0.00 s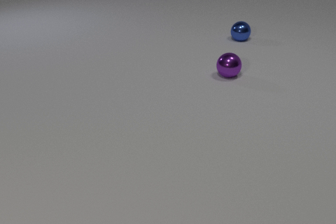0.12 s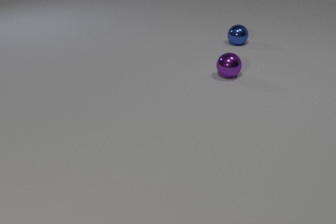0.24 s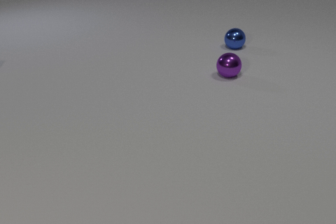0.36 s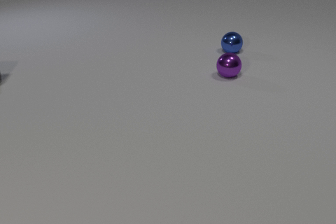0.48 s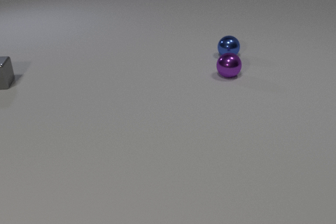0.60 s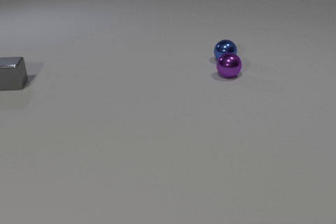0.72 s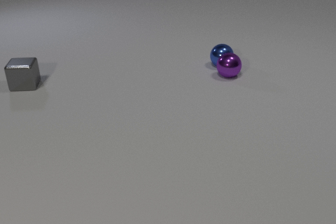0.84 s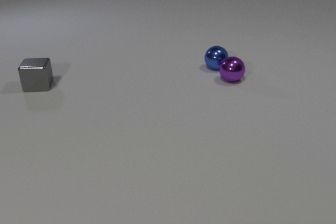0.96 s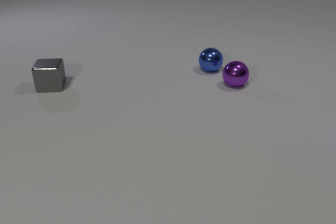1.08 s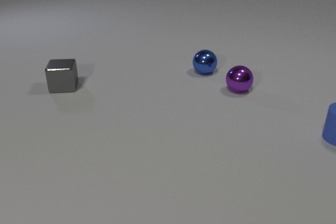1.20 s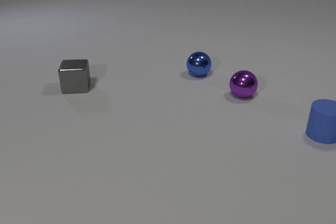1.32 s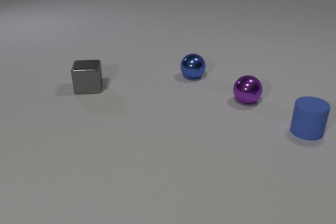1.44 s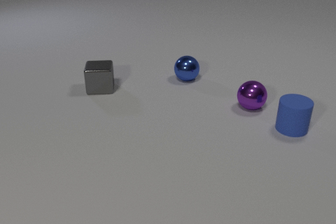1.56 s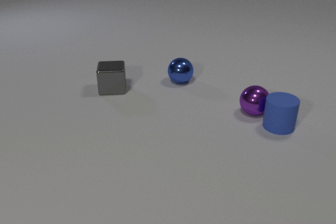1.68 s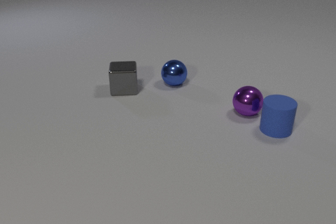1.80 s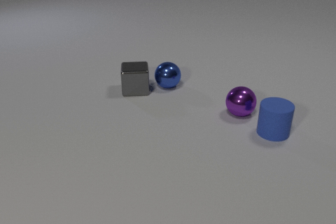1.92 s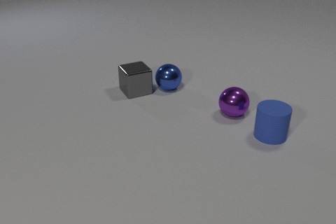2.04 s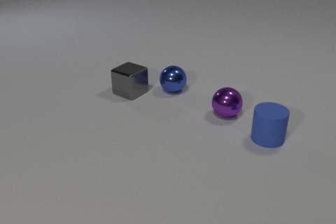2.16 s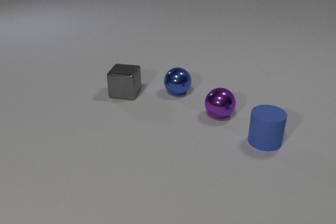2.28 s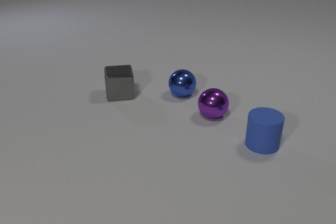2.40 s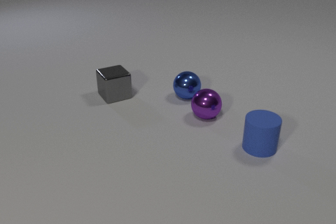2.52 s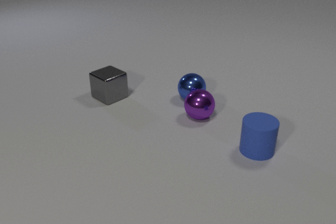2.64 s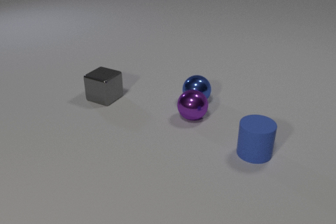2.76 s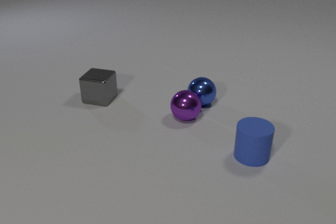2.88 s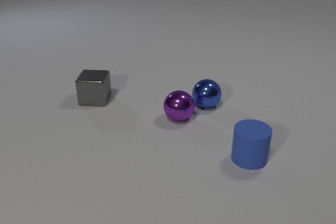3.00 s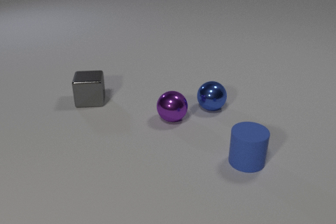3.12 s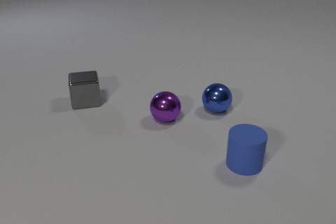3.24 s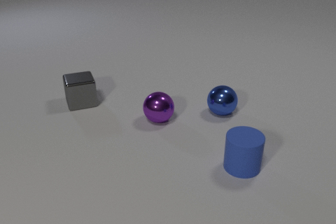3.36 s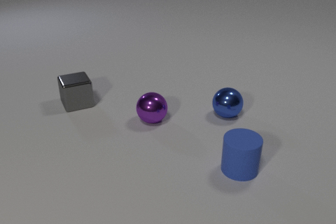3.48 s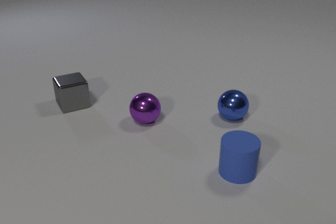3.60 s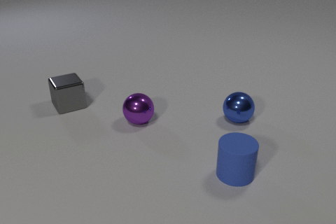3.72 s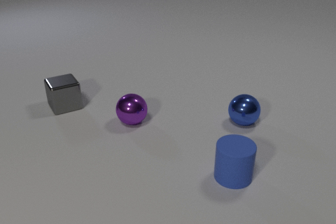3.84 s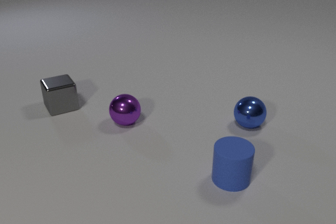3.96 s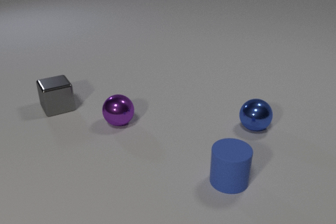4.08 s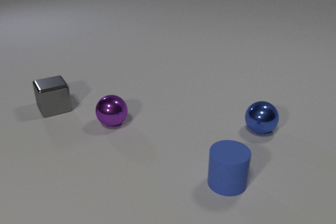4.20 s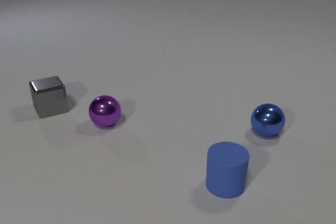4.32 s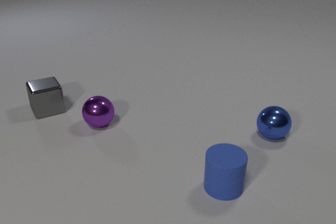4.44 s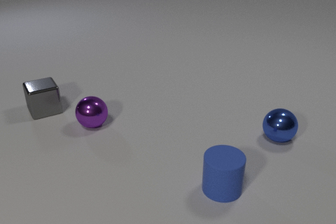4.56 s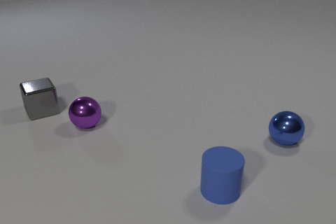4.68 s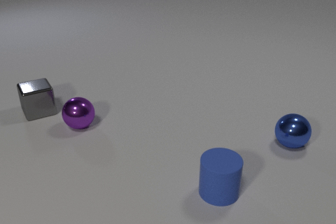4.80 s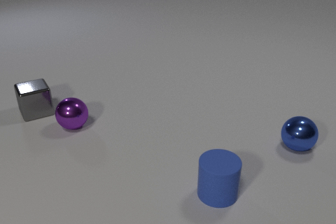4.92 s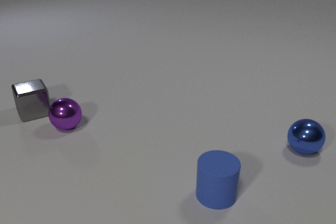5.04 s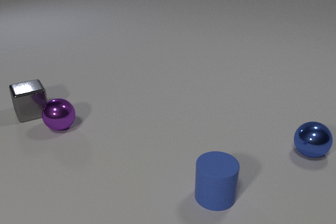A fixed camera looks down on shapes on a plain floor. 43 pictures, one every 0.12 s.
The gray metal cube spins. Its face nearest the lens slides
to the right.
The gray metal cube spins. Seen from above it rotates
counterclockwise.
0.00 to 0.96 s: The blue metal sphere rolls toward the camera. The purple metal sphere rolls toward the camera. The gray metal cube comes in at the left edge, slides to the right and toward the camera. The blue metal sphere and the purple metal sphere collide.
0.96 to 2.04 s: The blue metal sphere rolls toward the camera and to the left. The purple metal sphere rolls toward the camera. The gray metal cube slides to the right, spins counterclockwise seen from above by about 45 degrees, its near face sliding to the right. The blue rubber cylinder comes in at the right edge, slides to the left. The purple metal sphere and the blue rubber cylinder collide. The blue metal sphere and the gray metal cube collide.
2.04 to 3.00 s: The blue metal sphere rolls to the right and toward the camera. The purple metal sphere rolls to the left. The gray metal cube slides to the left, spins counterclockwise seen from above by about 135 degrees, its near face sliding to the right. The blue rubber cylinder slides toward the camera and to the left.
3.00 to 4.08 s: The blue metal sphere rolls to the right and toward the camera. The purple metal sphere rolls to the left. The gray metal cube slides to the left, spins so that its near face slides to the right, counterclockwise seen from above. The blue rubber cylinder slides toward the camera and to the left.
4.08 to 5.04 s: The blue metal sphere rolls to the right and toward the camera. The purple metal sphere rolls to the left. The gray metal cube slides to the left. The blue rubber cylinder slides toward the camera and to the left.
What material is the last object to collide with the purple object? rubber.
How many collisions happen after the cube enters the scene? 3.
What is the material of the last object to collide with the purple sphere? rubber.
